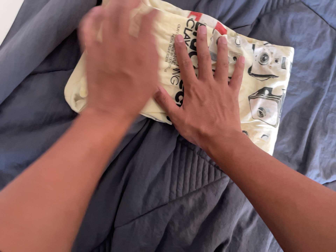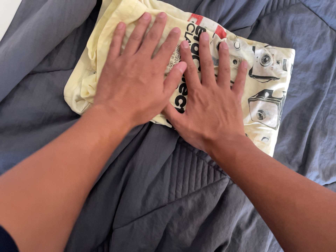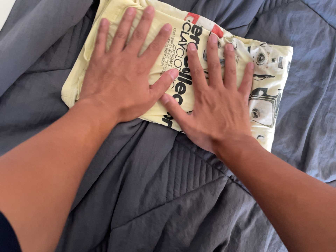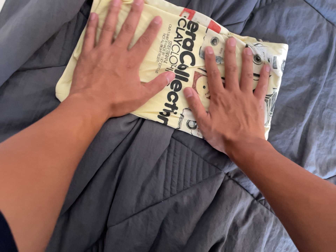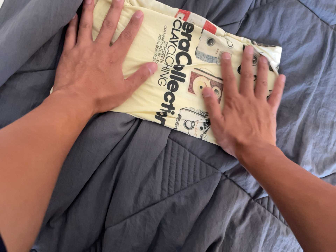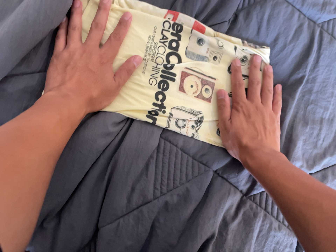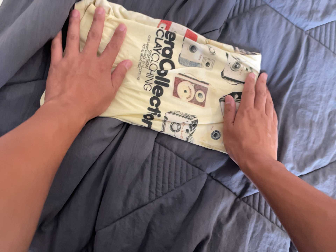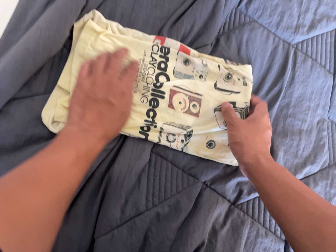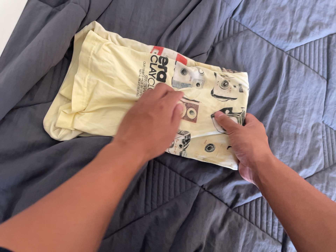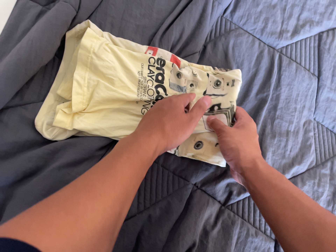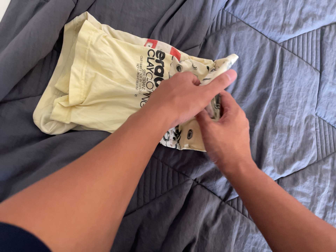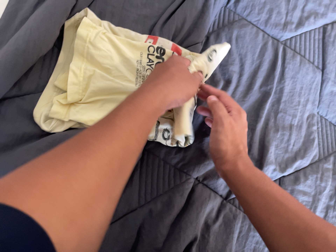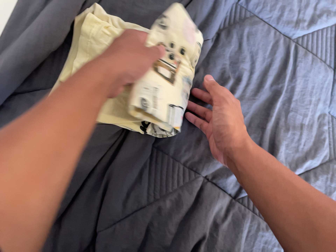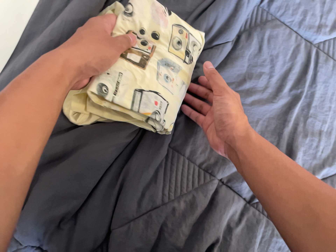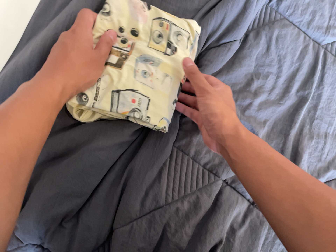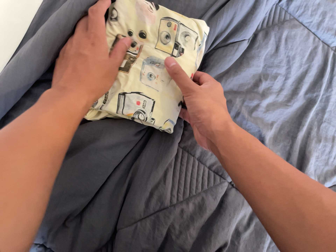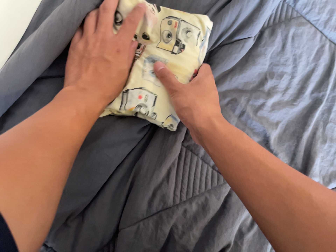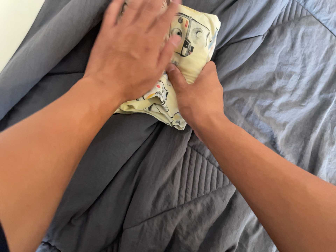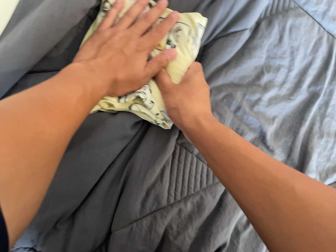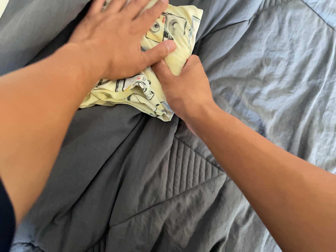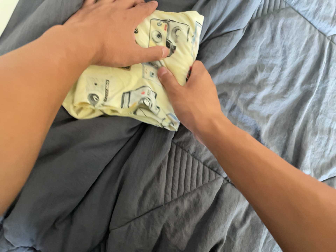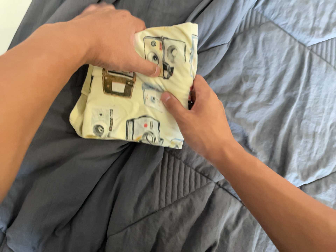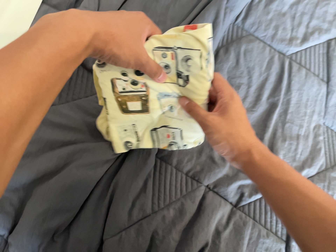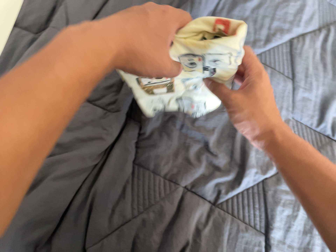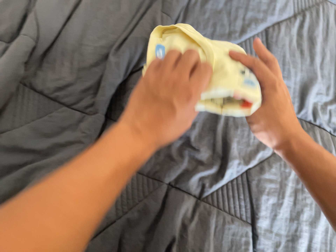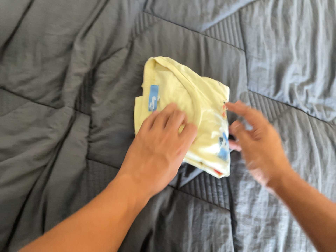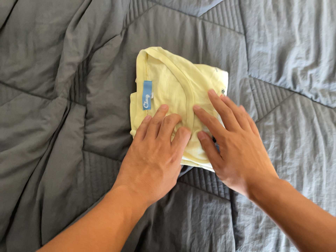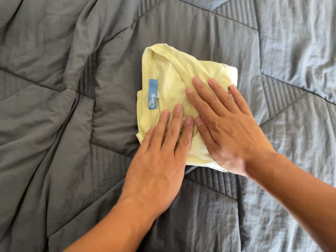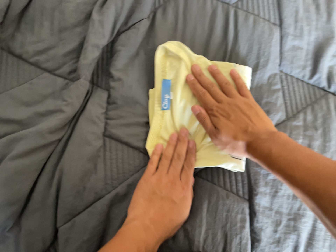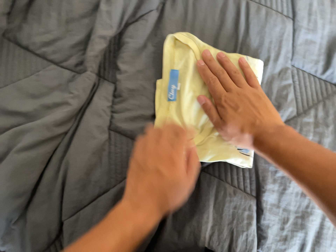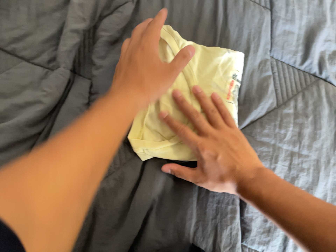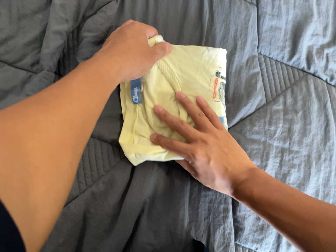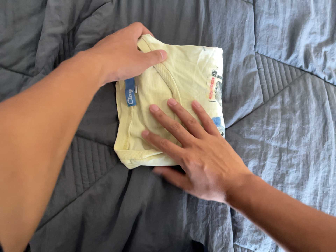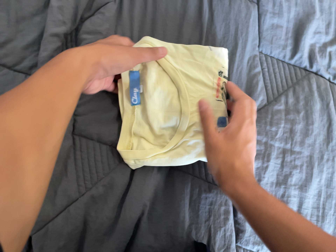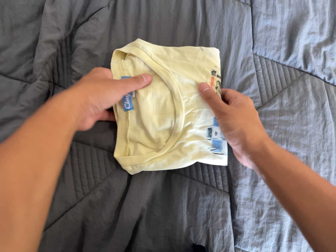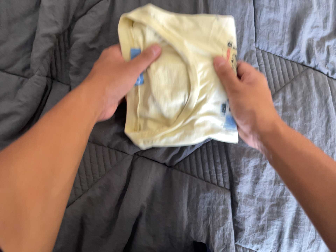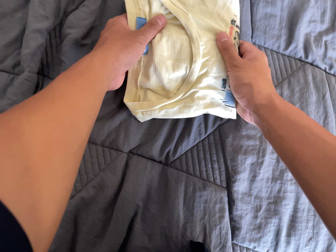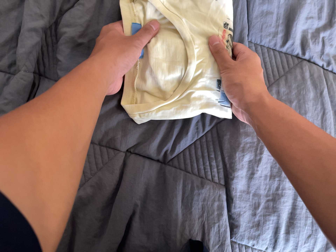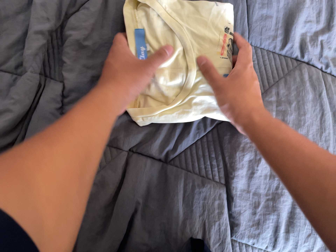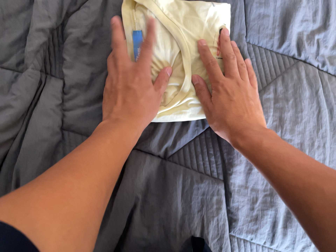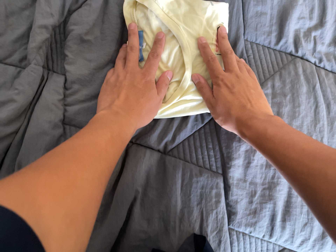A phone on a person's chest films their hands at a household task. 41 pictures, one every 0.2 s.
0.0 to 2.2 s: The camera shifts only a little, or ends up much as it began.
2.2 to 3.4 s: The camera travels to its left, about 8 cm, so close, fixed things drift to the right.
3.4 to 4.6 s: The camera travels to its right and backward, about 12 cm, so close, fixed things drift to the left. Its aim tips toward the top of its view by about 10 degrees, and the scene shifts downward. It rolls about its line of sight by about 10 degrees, and the scene rotates counterclockwise.
4.6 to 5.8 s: The camera travels to its right and forward, about 9 cm. Its aim tips toward the bottom of its view by about 10 degrees, and the scene shifts upward.
5.8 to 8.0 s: The camera shifts only a little, or ends up much as it began.
The film runs forward here.
